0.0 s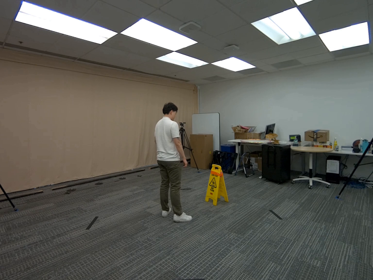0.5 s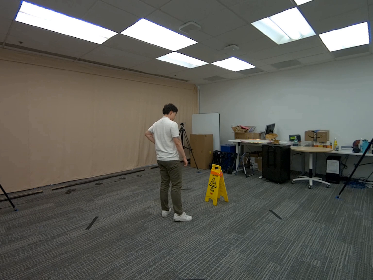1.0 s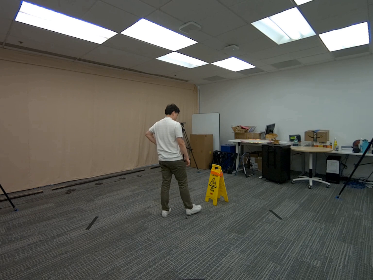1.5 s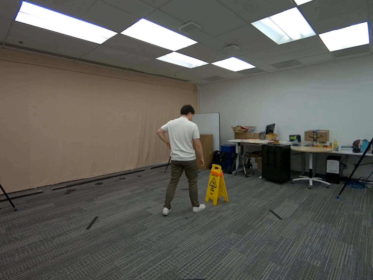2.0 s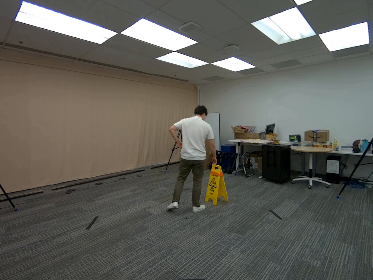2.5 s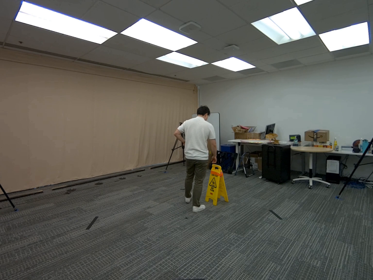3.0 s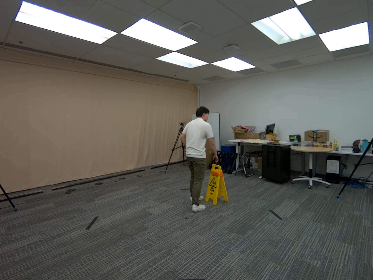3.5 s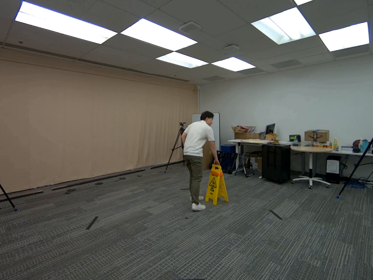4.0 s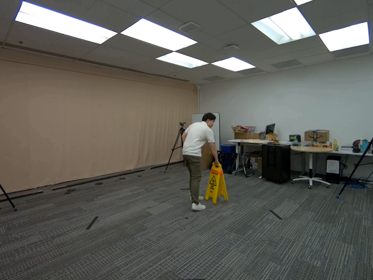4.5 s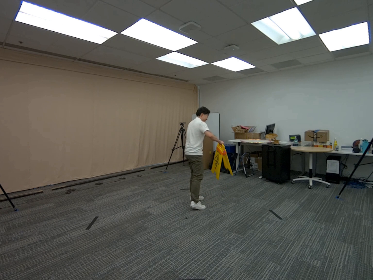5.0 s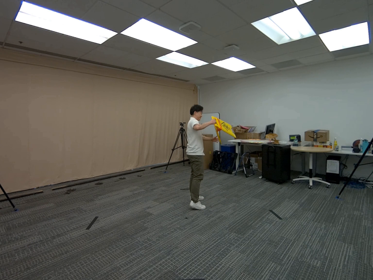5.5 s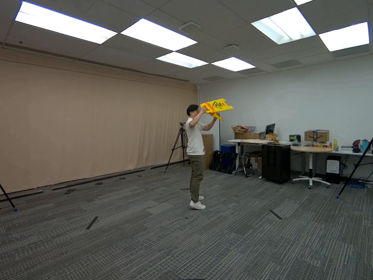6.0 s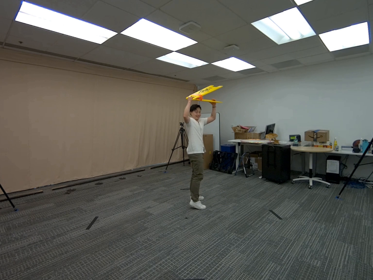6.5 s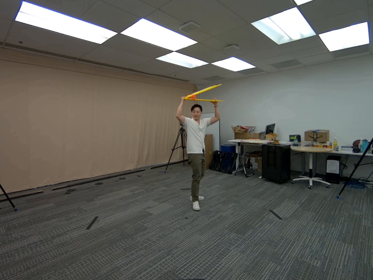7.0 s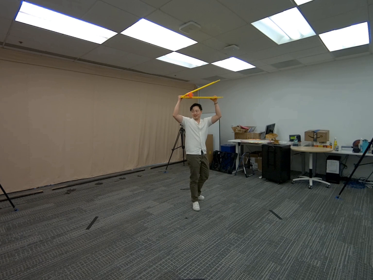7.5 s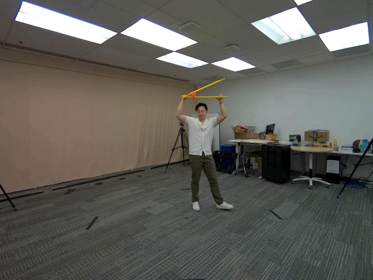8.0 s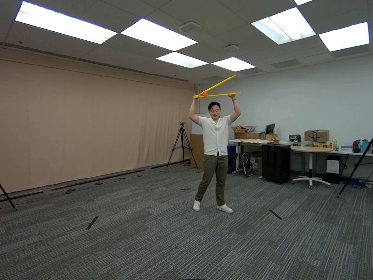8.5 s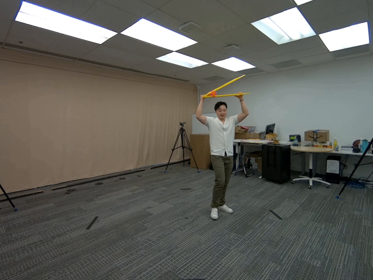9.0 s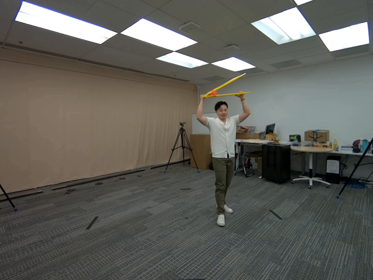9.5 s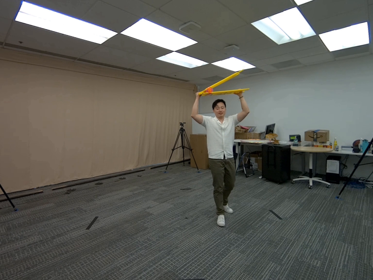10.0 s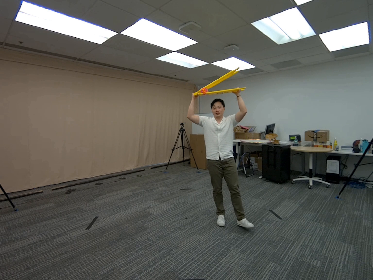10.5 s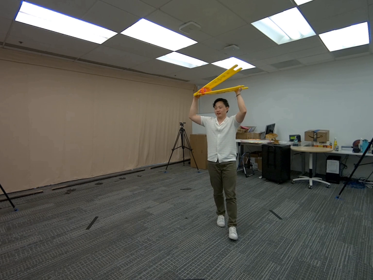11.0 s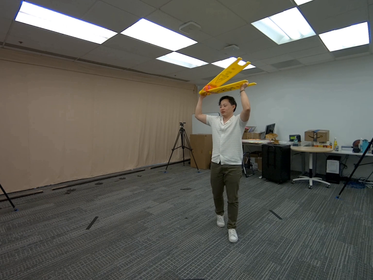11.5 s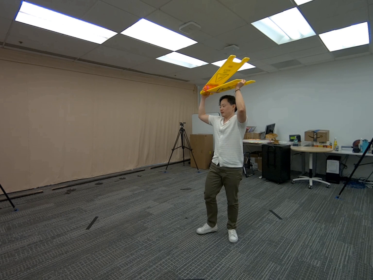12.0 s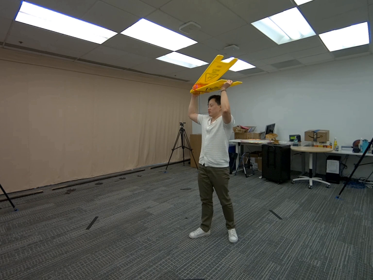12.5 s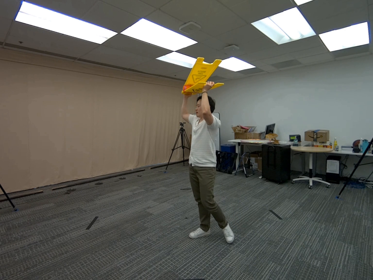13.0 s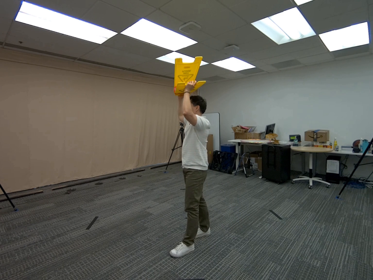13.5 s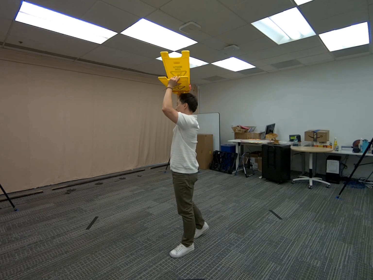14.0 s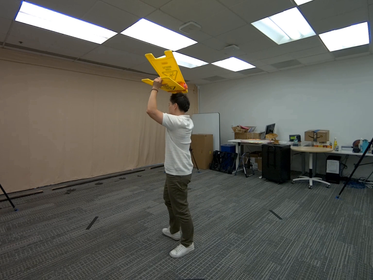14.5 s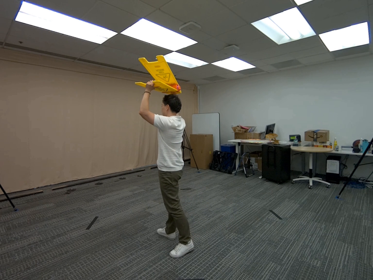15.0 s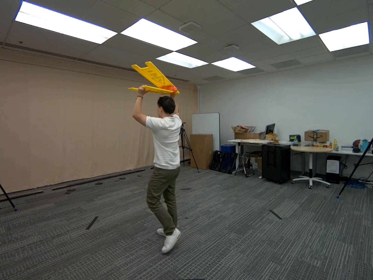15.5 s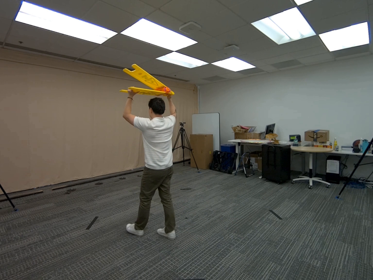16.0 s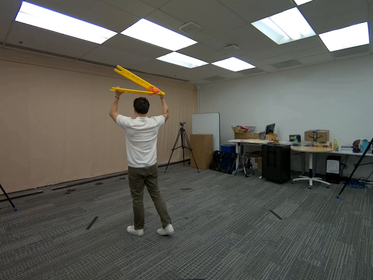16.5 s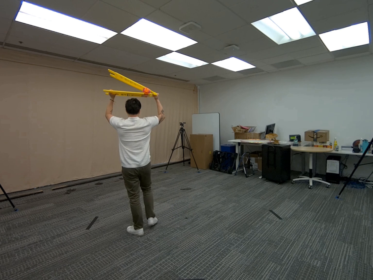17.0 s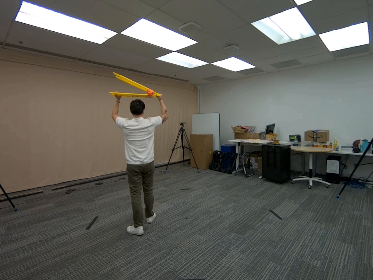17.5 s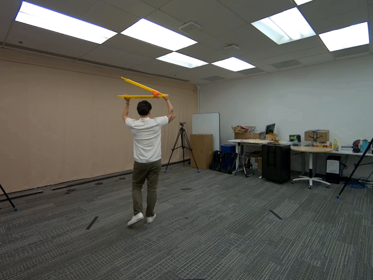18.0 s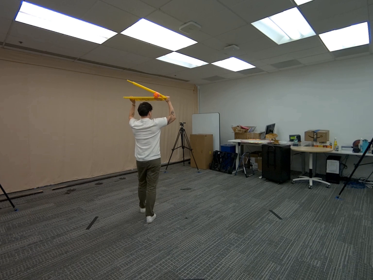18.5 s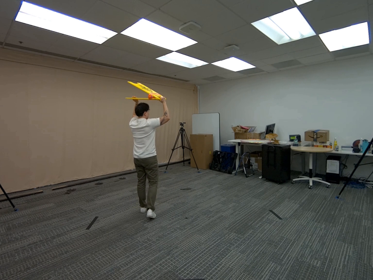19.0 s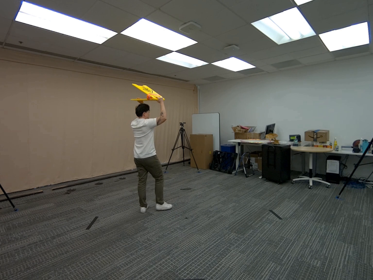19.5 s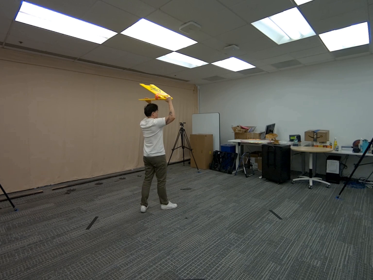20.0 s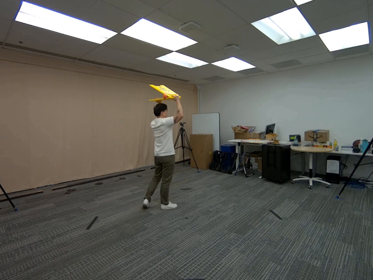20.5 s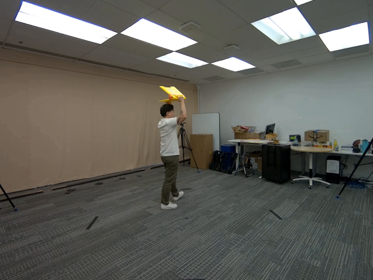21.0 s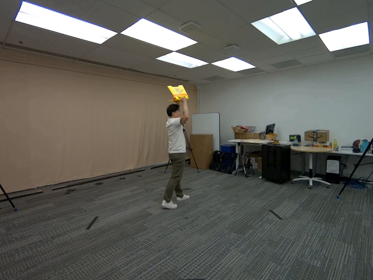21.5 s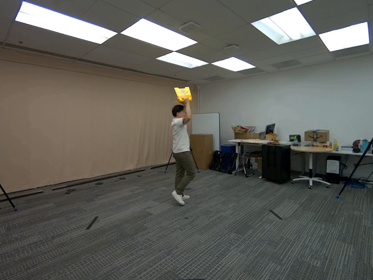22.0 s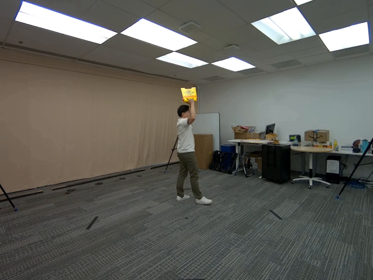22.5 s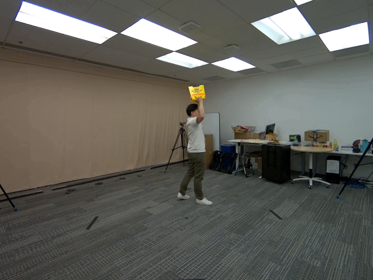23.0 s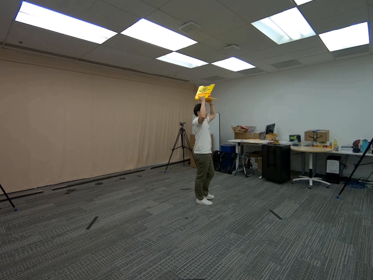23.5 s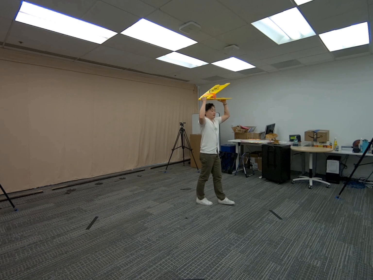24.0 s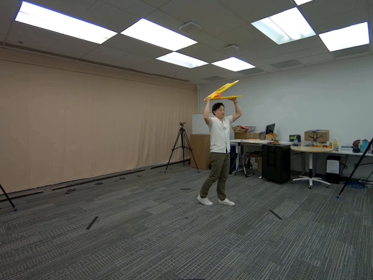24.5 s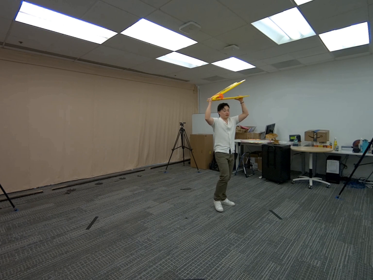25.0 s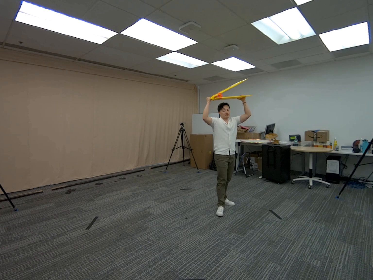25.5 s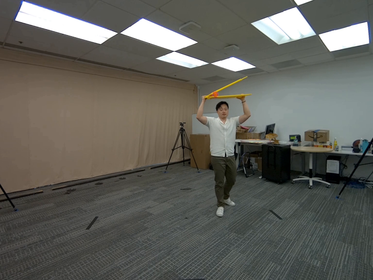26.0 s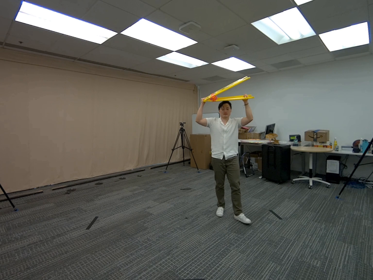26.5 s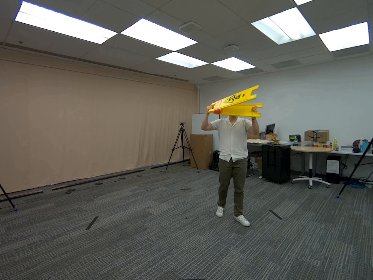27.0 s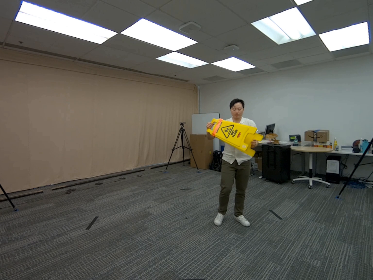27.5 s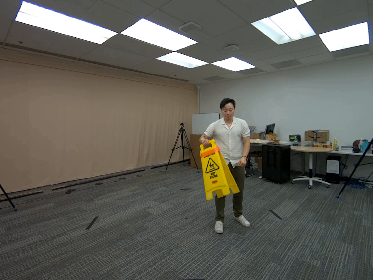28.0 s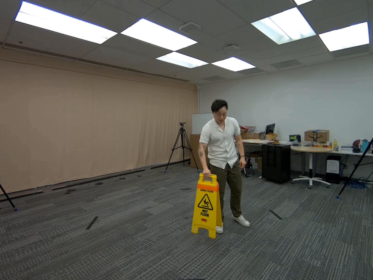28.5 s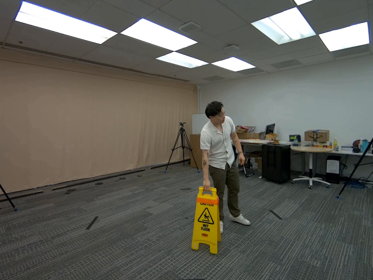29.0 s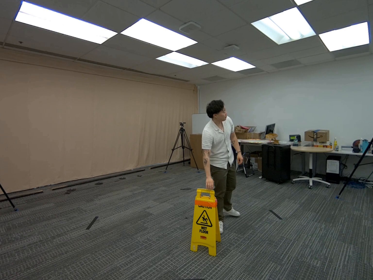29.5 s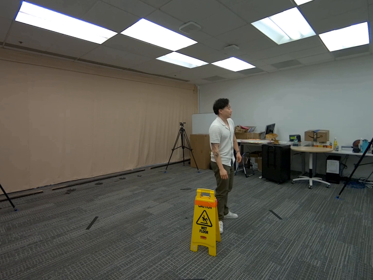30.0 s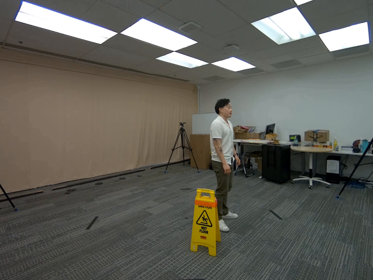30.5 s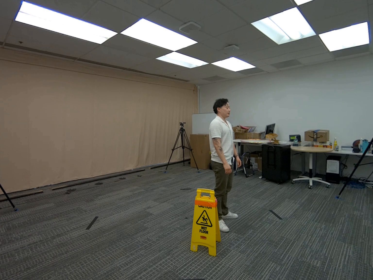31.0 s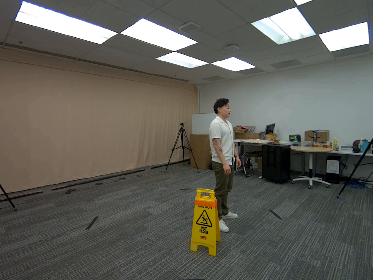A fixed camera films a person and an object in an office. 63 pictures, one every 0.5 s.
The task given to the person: Walk to the wet floor sign, use both hands and pick up the sign and keep the sign above your head. Walk around for more than 10 seconds, and place the sign back on the ground once you are done.
